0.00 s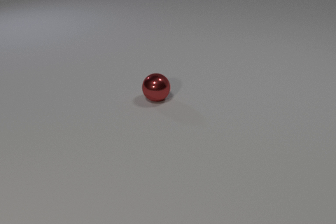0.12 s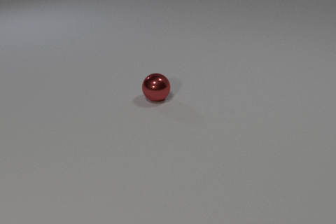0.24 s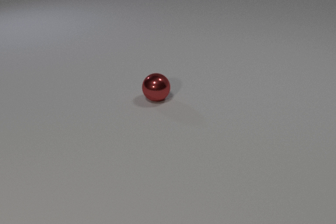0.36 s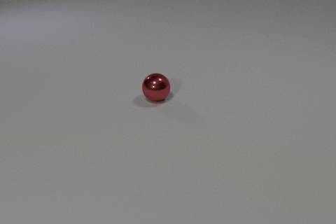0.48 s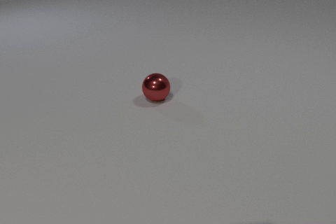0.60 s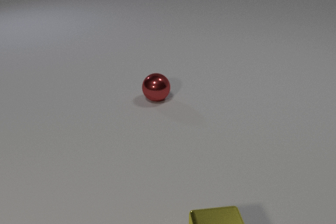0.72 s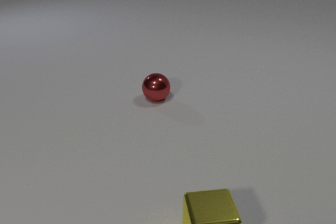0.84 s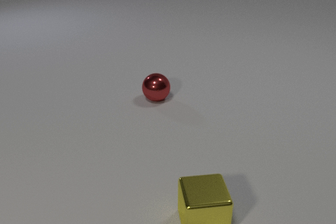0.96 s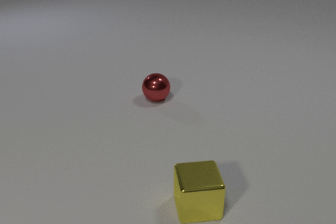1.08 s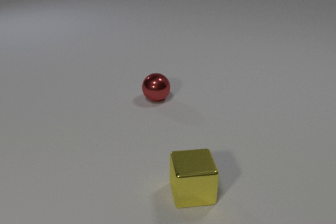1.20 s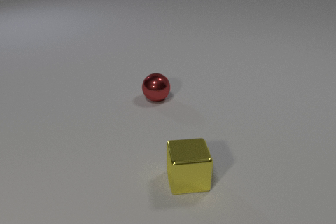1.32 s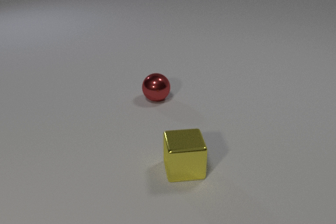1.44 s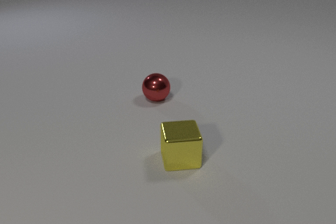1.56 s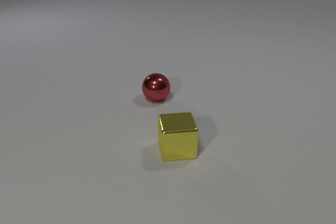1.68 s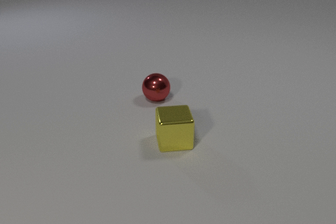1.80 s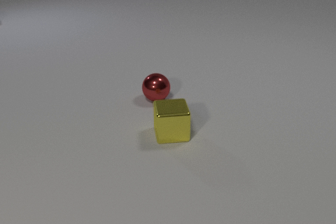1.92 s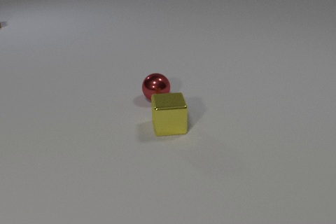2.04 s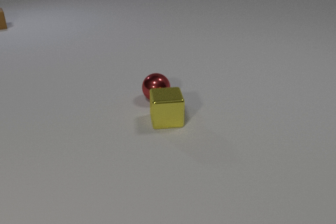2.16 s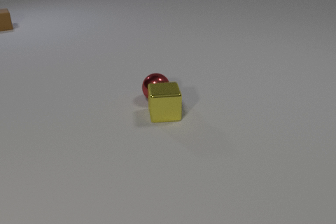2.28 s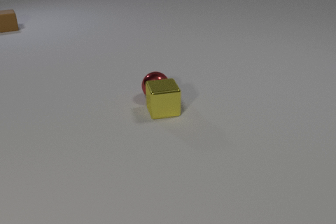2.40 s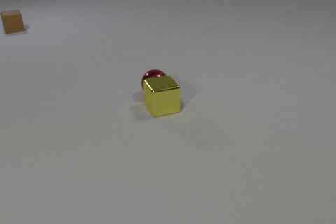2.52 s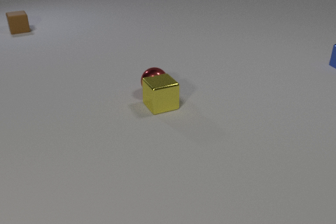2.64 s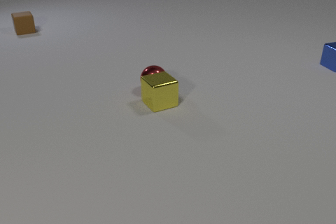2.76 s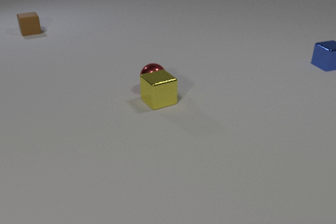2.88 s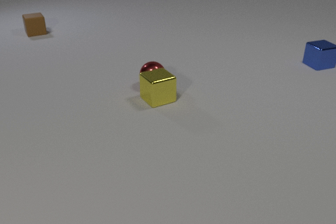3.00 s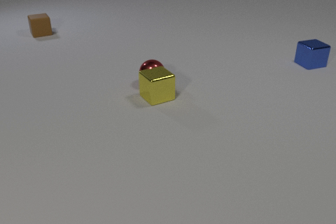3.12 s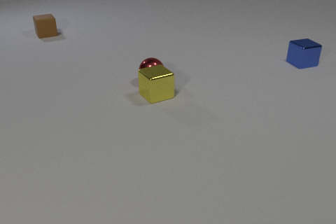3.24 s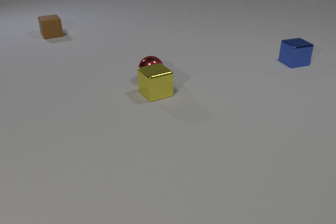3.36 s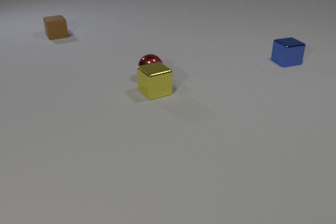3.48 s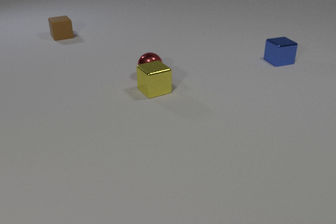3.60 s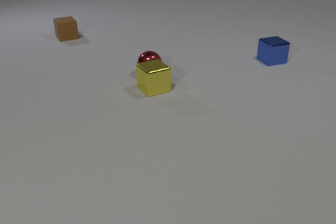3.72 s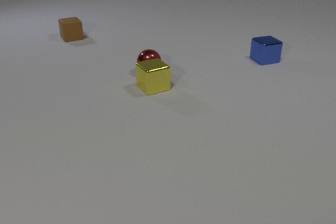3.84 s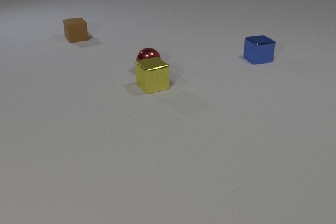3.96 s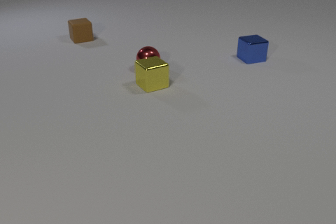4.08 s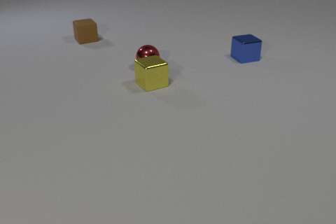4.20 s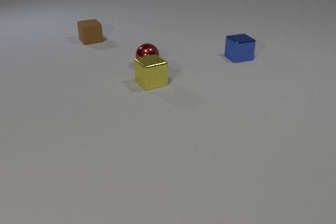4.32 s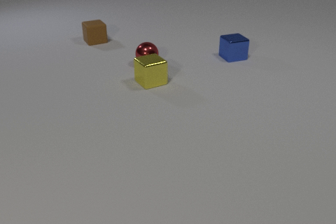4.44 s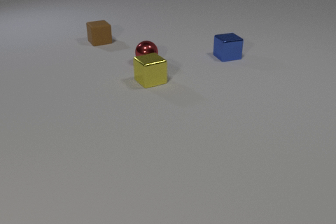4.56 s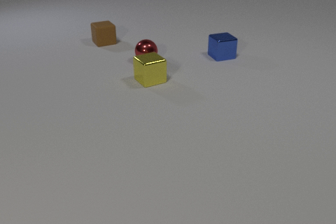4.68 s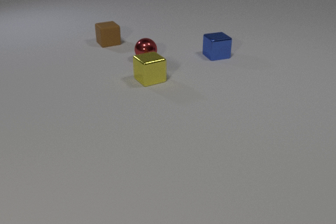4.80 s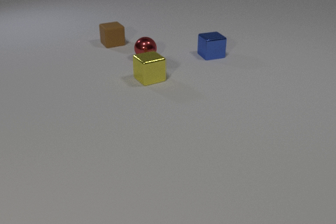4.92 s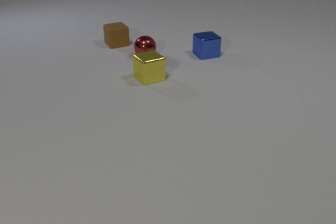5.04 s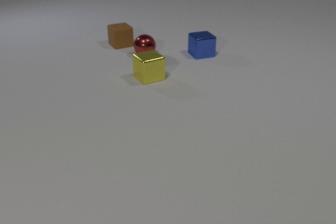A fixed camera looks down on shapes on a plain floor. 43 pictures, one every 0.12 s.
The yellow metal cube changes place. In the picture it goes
away from the camera.
The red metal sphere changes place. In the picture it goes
away from the camera.
0.00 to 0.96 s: The yellow metal cube comes in at the bottom edge, slides away from the camera.
0.96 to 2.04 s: The yellow metal cube slides away from the camera. The brown rubber cube comes in at the left edge, slides toward the camera and to the right.
2.04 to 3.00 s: The yellow metal cube slides away from the camera, spins so that its near face slides to the right, counterclockwise seen from above. The red metal sphere rolls away from the camera. The brown rubber cube slides to the right and toward the camera. The blue metal cube comes in at the right edge, slides to the left. The yellow metal cube and the red metal sphere collide.
3.00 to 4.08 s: The yellow metal cube slides away from the camera. The red metal sphere rolls away from the camera. The brown rubber cube slides to the right and toward the camera. The blue metal cube slides to the left.
4.08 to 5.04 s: The yellow metal cube slides away from the camera. The red metal sphere rolls away from the camera. The brown rubber cube slides to the right and toward the camera. The blue metal cube slides to the left.
What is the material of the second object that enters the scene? rubber.
How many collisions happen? 1.
Are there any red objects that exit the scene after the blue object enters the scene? no.
